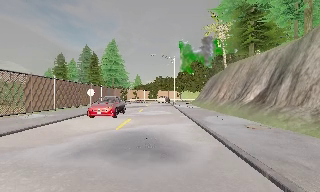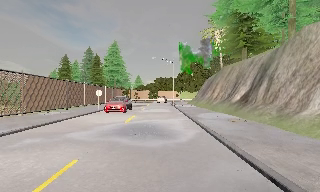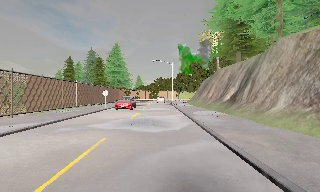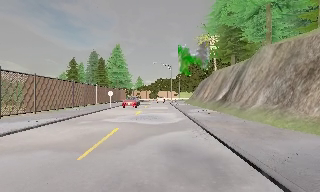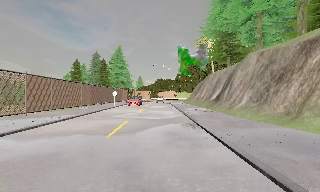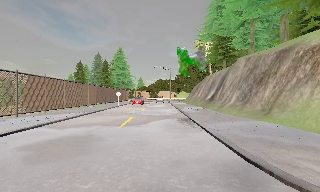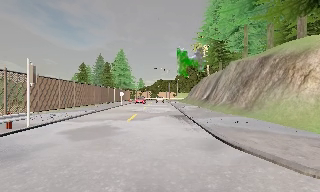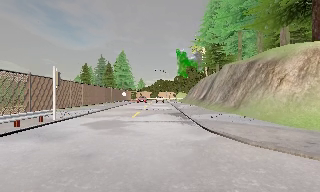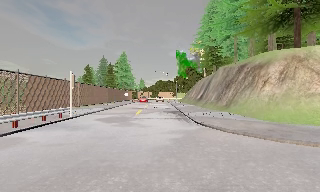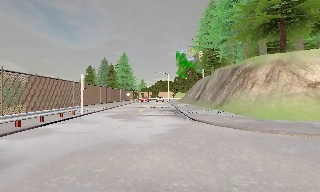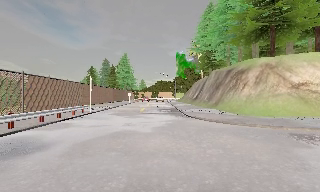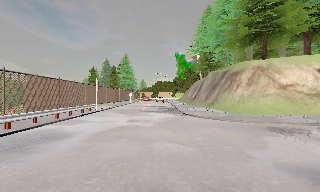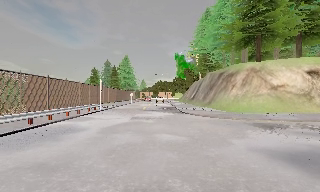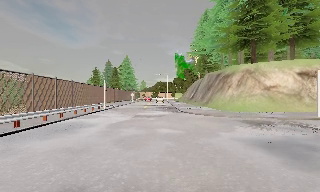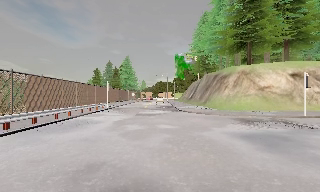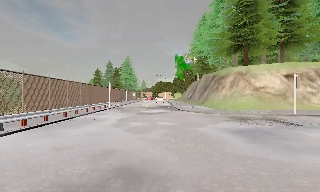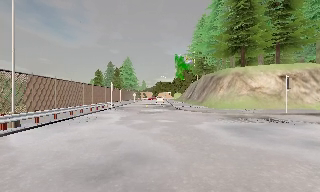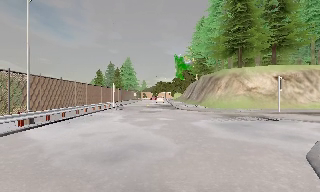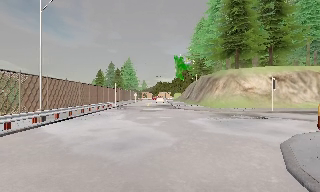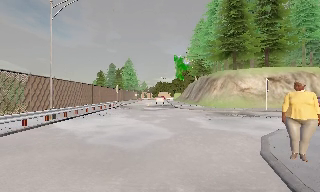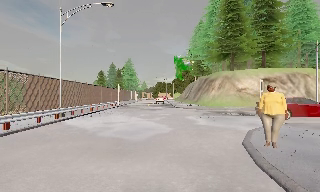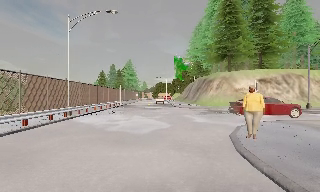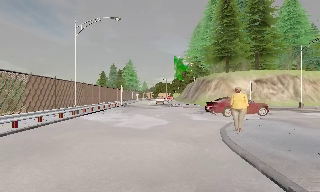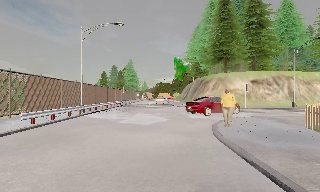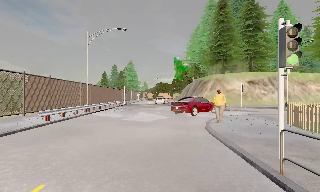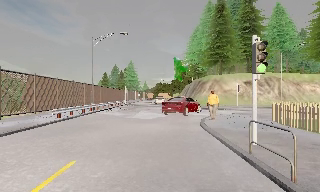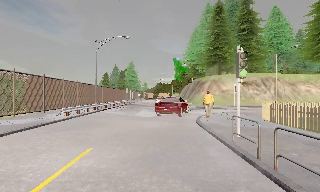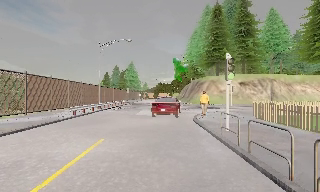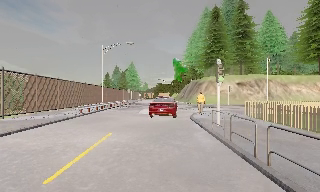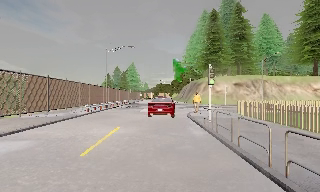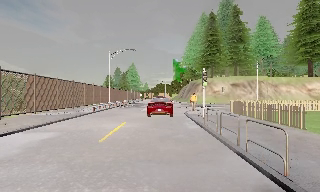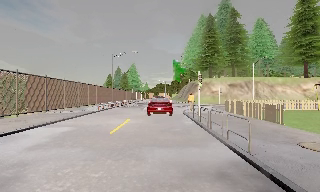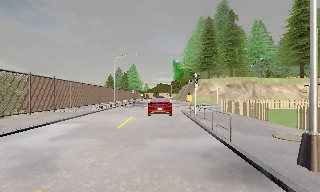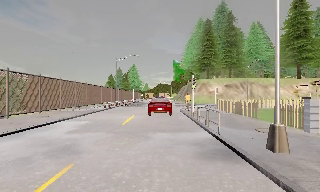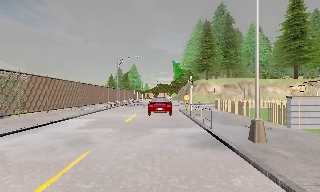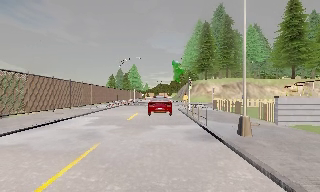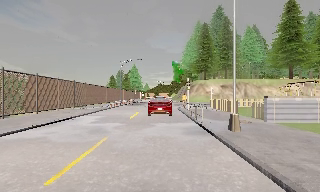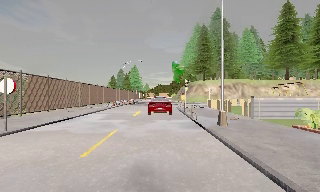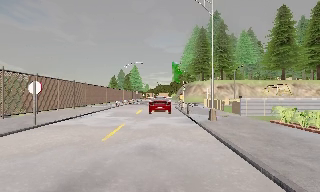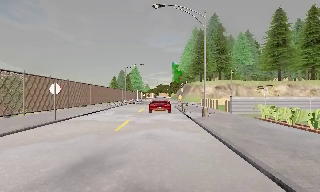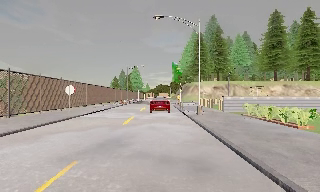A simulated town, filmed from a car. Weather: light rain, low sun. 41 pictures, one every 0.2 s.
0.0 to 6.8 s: The camera travels backward, about 45 m, so what stands in front gets smaller. It loses speed.
6.8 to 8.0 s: The camera travels backward, about 7 m, so what stands in front gets smaller. It gains speed.
The film runs backward here.
